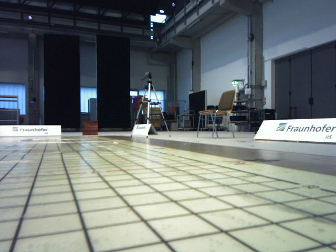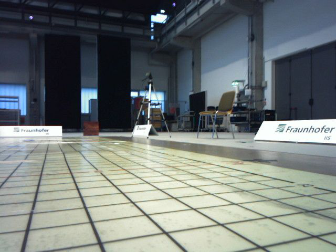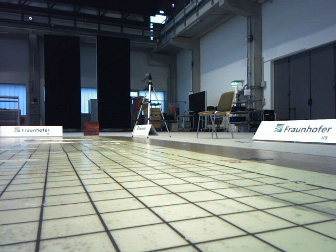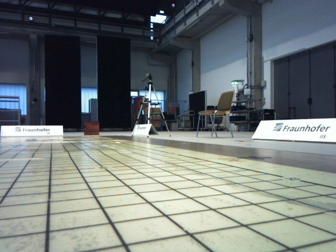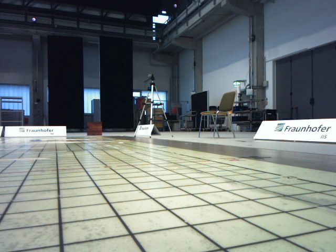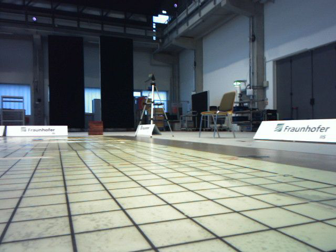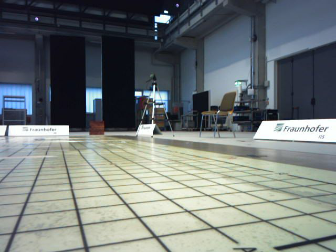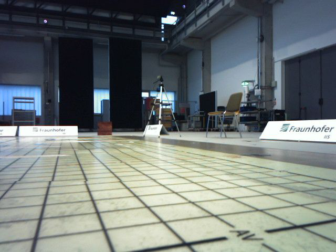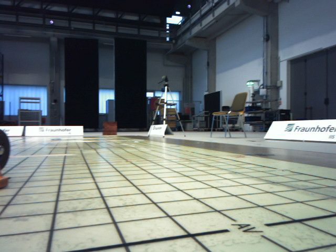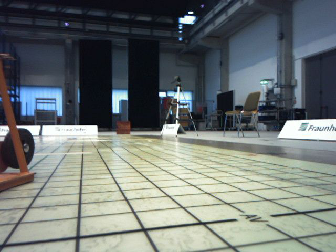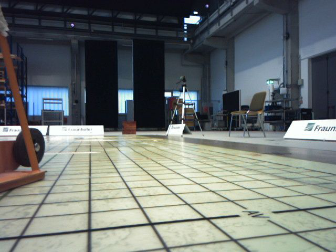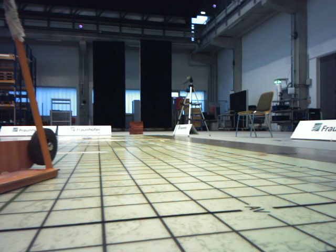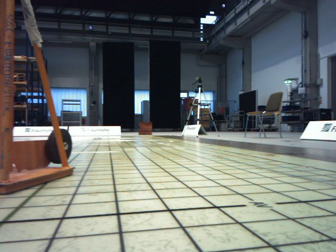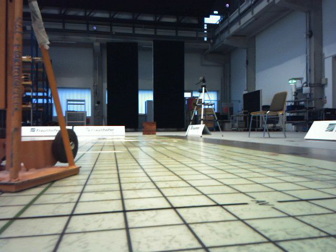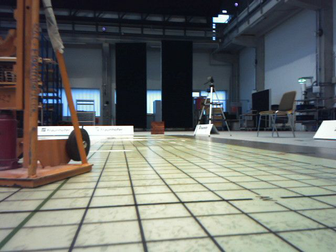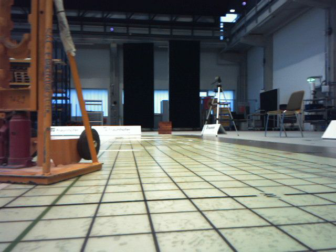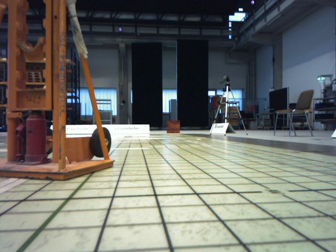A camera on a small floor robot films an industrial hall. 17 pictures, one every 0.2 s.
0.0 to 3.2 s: The scene slides to the right, as the camera pans about 15 degrees to its left. It travels backward, about 0.6 m, so what stands in front gets smaller.
The film runs backward here.
